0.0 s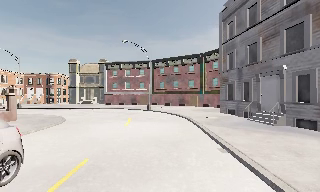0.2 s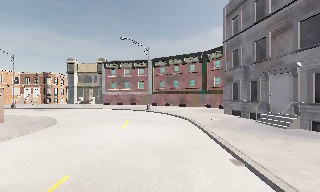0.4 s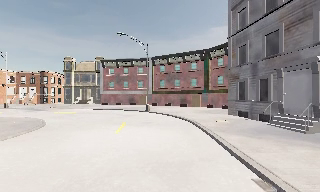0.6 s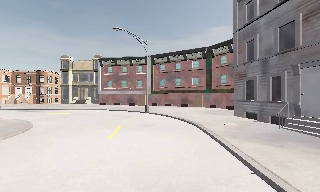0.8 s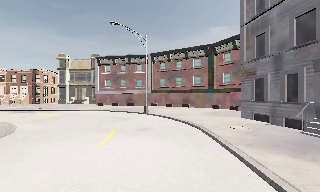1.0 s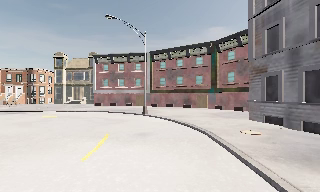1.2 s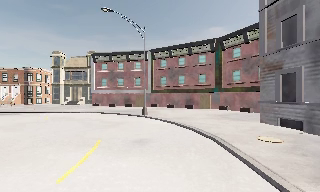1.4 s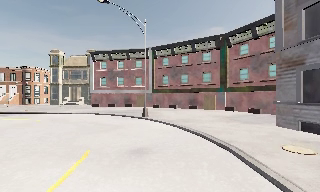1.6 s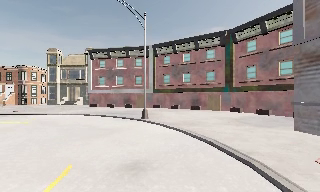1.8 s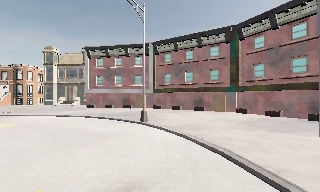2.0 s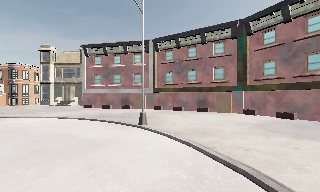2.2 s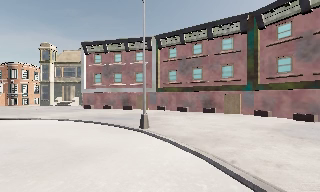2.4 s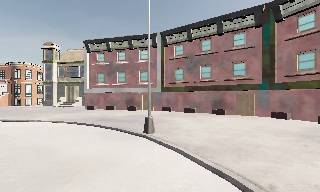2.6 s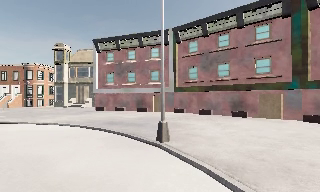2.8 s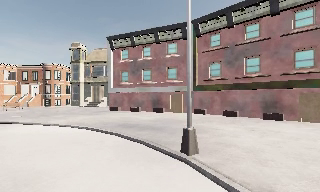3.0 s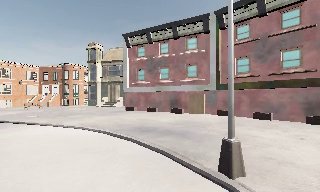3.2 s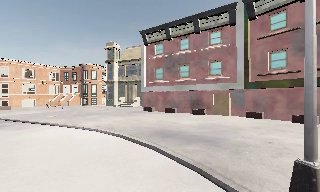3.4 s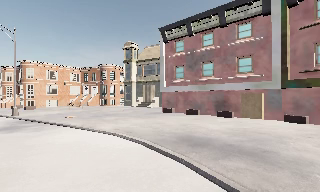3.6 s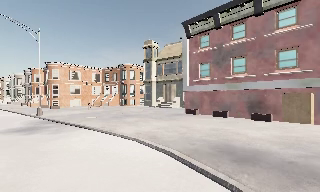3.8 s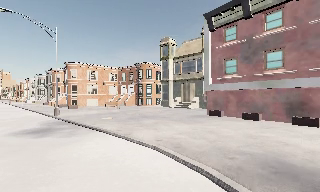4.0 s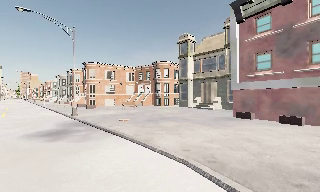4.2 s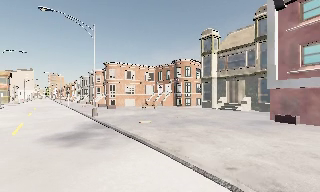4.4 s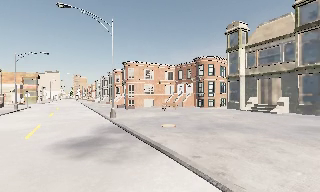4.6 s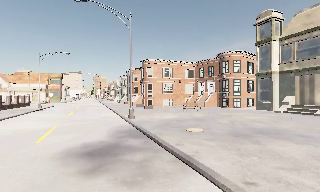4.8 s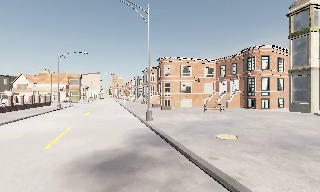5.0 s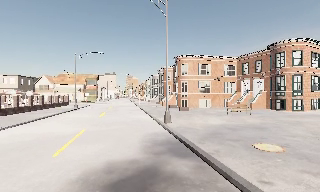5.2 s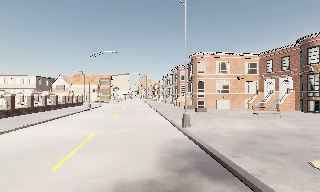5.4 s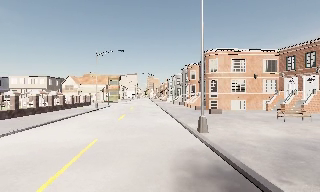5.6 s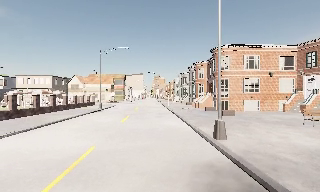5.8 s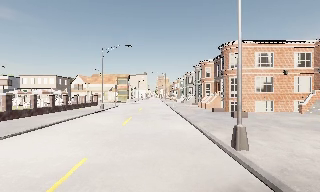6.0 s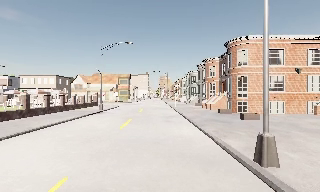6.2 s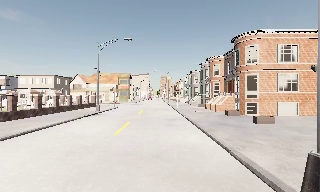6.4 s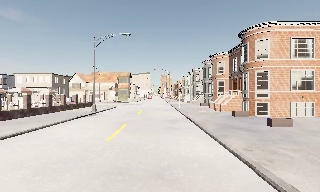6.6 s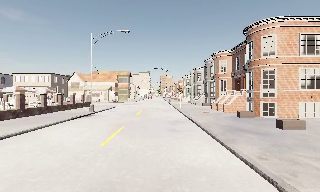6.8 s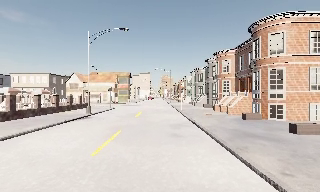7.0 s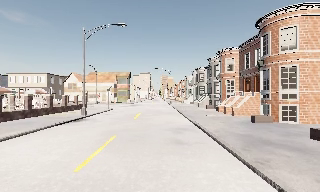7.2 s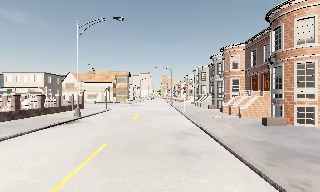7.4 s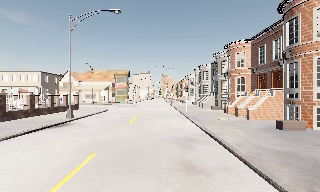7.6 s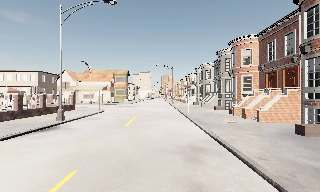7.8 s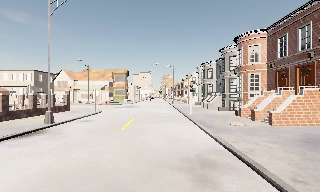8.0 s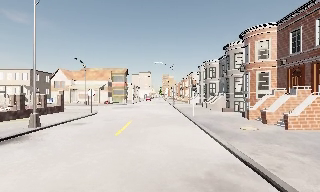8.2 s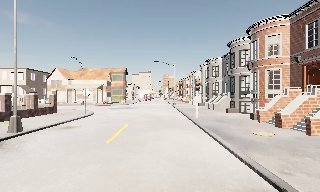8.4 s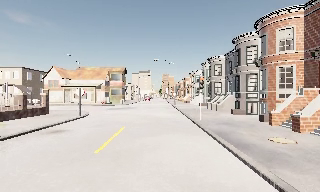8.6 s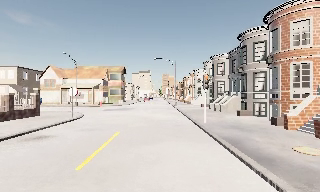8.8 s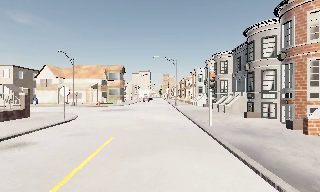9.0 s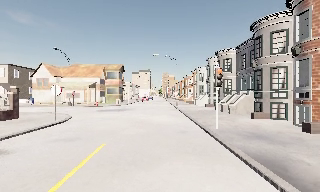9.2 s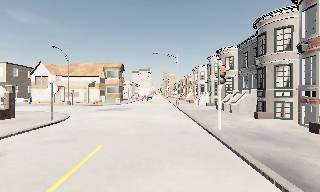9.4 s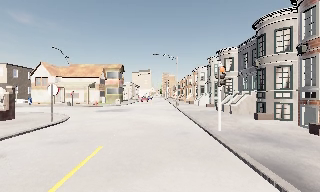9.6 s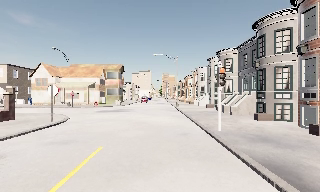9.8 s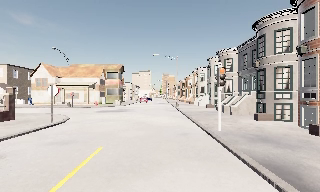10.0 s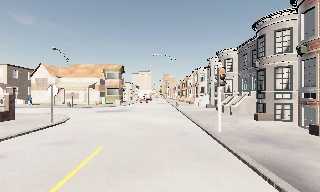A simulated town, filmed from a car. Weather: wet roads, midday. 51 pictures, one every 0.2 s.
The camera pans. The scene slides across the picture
to the right.
The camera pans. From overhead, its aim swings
counterclockwise.
0.0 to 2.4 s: The camera travels forward, about 13 m, so what stands in front looms larger.
2.4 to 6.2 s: The camera pans to its left, which is counterclockwise from overhead, by about 85 degrees. It travels forward, about 20 m.
6.2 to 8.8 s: The camera travels forward, about 13 m, so what stands in front looms larger.
8.8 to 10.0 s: The camera travels forward, about 1 m, so what stands in front looms larger. It loses speed.
The film runs forward here.
